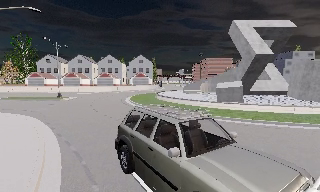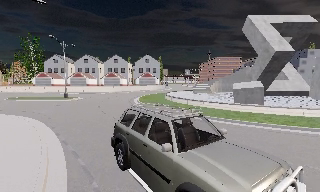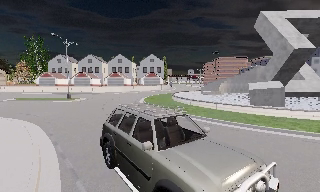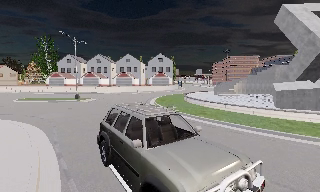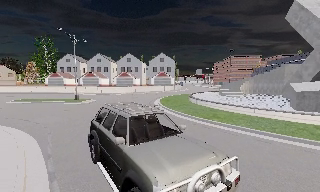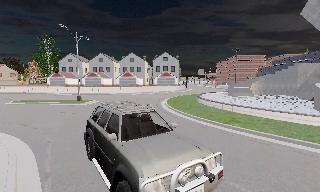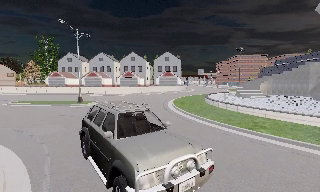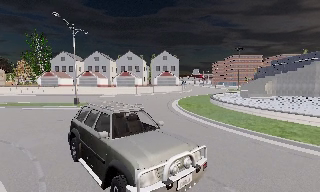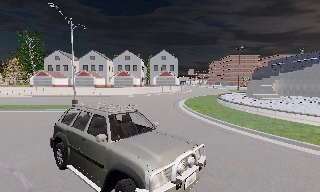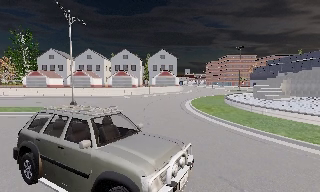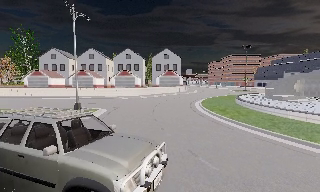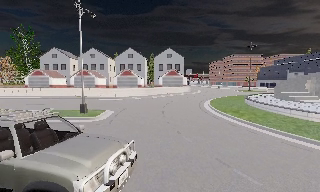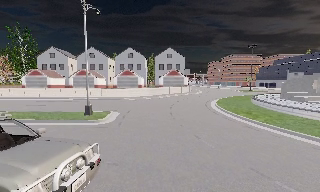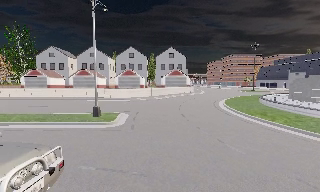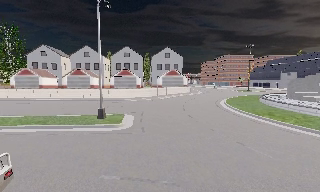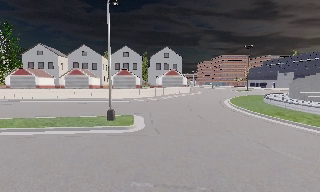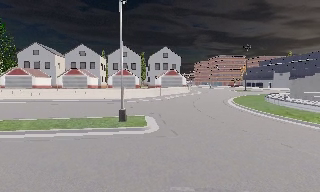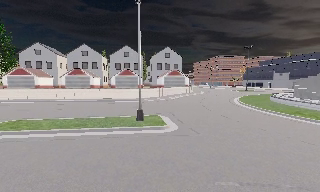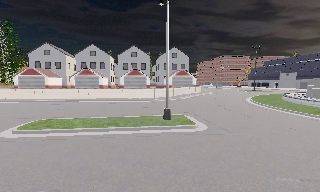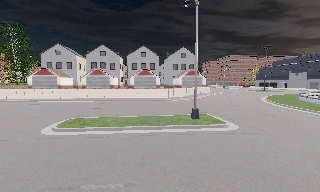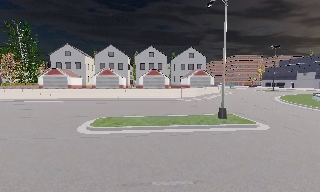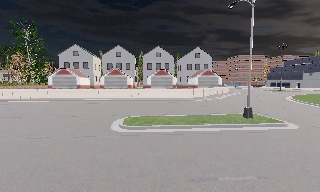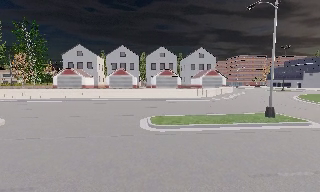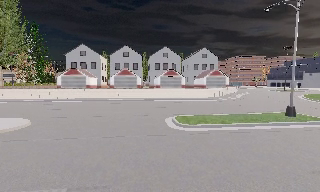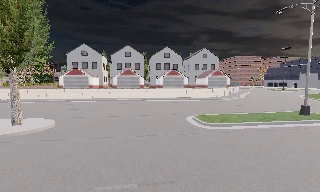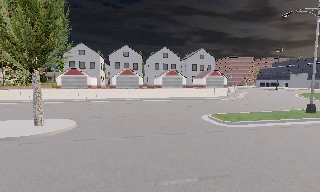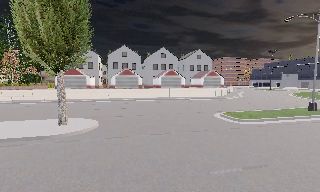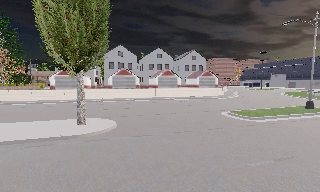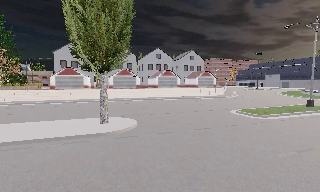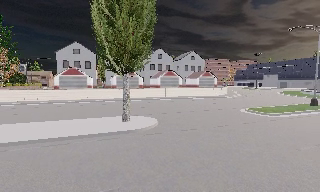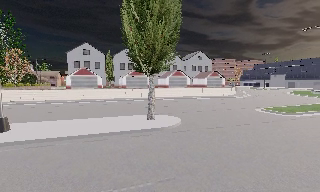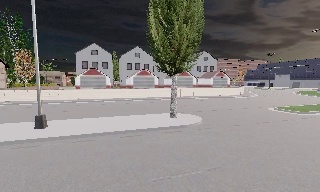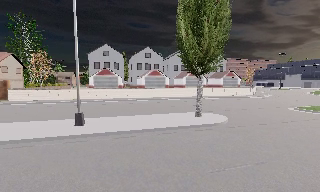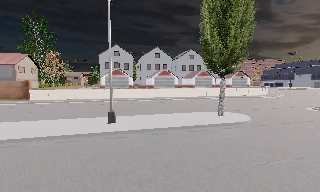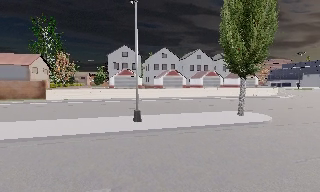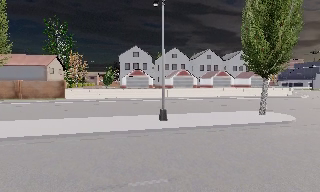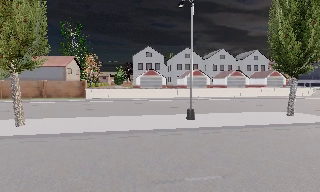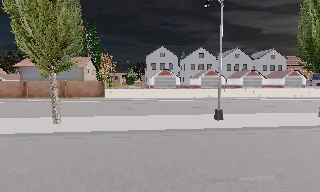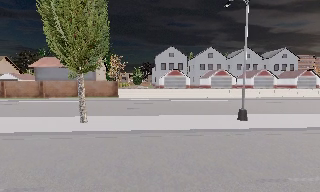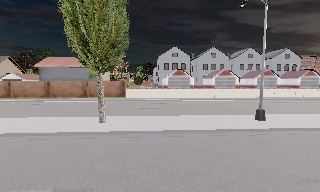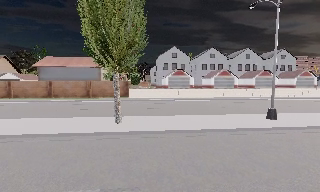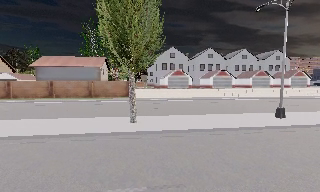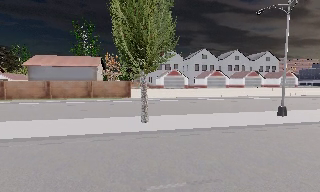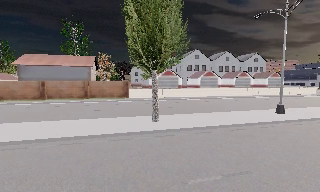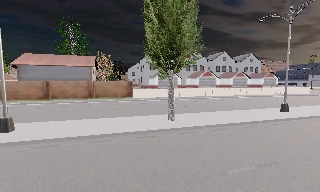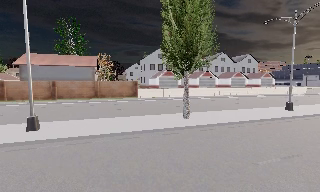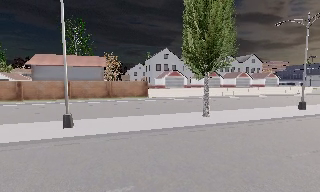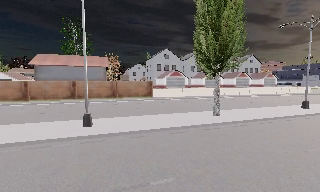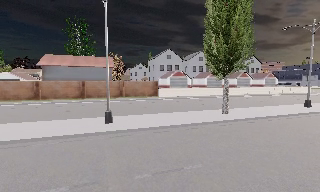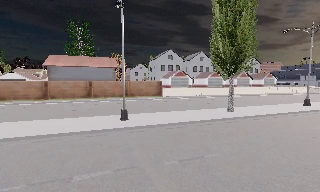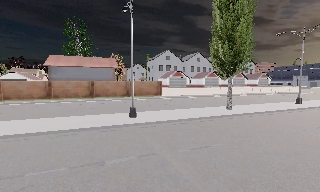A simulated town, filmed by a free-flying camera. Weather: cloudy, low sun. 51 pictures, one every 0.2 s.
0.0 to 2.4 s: The camera travels forward and to its left, about 16 m, so what stands in front looms larger.
2.4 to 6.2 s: The camera pans to its right, which is clockwise from overhead, by about 15 degrees. It travels to its left, about 25 m, so close, fixed things drift to the right.
6.2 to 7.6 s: The scene slides to the right, as the camera pans about 15 degrees to its left. It travels to its left, about 9 m, so close, fixed things drift to the right.
7.6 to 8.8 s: The camera pans to its right, which is clockwise from overhead, by about 15 degrees. It travels to its left, about 7 m, so close, fixed things drift to the right.
8.8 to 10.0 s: The camera travels to its left and backward, about 7 m, so close, fixed things drift to the right.
The film runs backward here.
